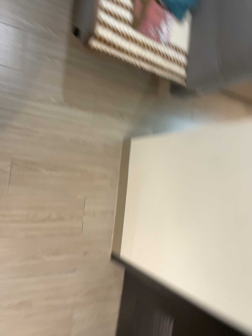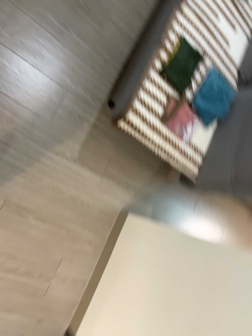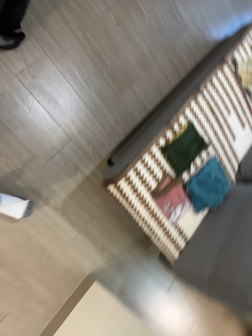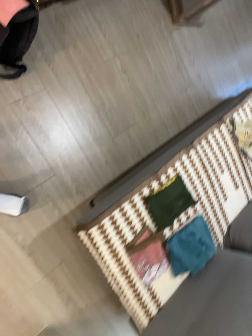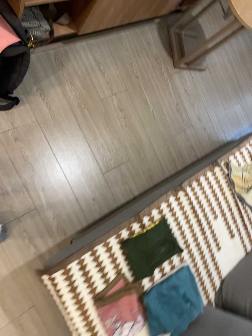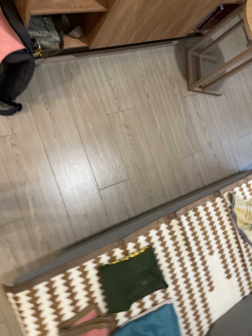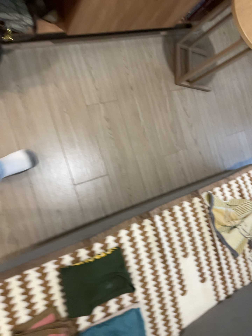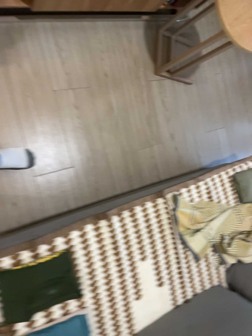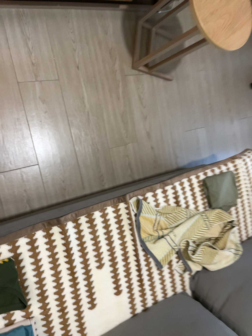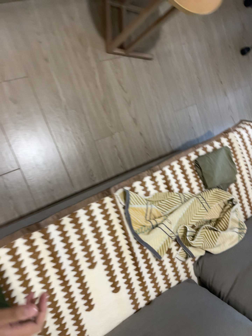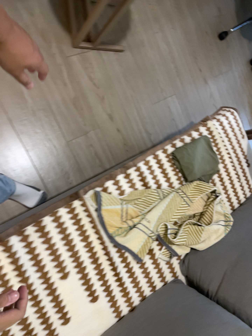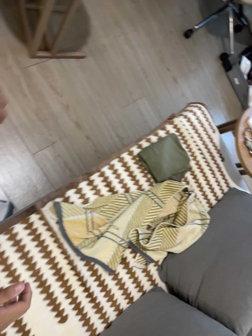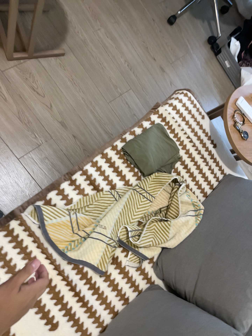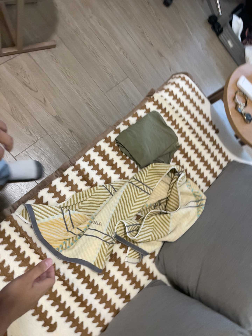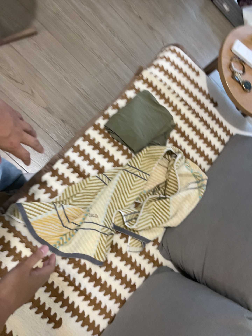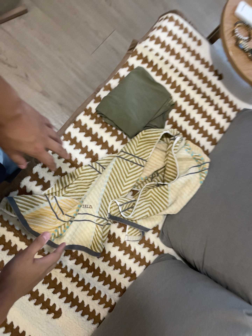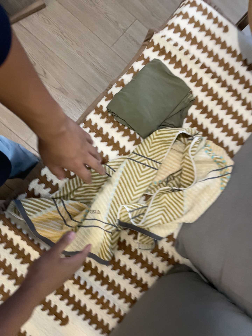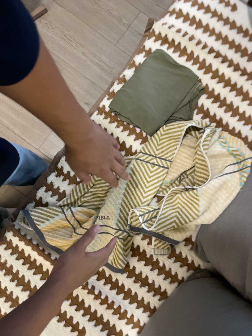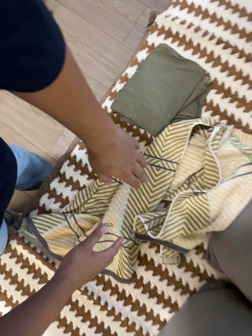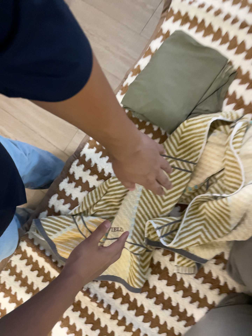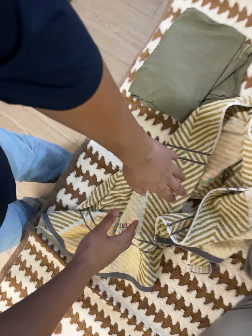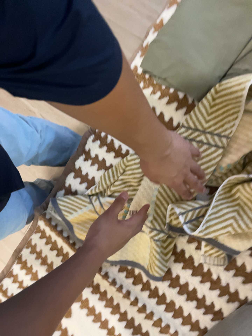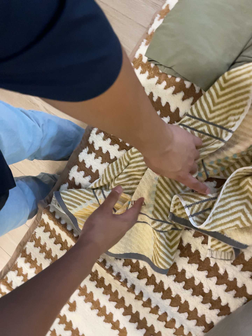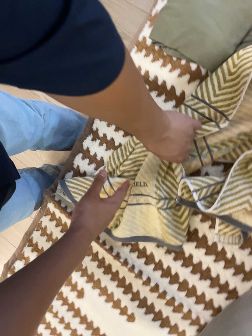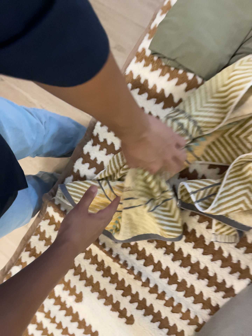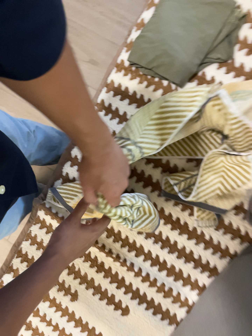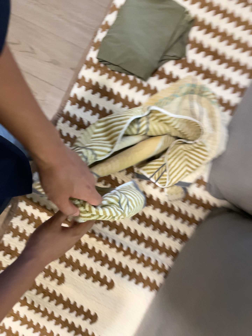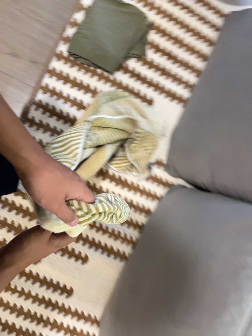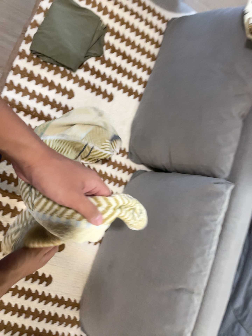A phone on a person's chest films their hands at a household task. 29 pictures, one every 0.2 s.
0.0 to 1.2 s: The camera travels to its right, forward and toward the top of its view, about 70 cm, so close, fixed things drift to the left. Its aim tips toward the top of its view by about 40 degrees, and the scene shifts downward. It rolls about its line of sight by about 55 degrees, and the scene rotates clockwise.
1.2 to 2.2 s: The camera travels to its right and forward, about 70 cm, so close, fixed things drift to the left. It rolls about its line of sight by about 15 degrees, and the scene rotates counterclockwise.
2.2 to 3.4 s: The camera pans to its left by about 25 degrees. It travels to its right and forward, about 50 cm. Its aim tips toward the bottom of its view by about 15 degrees. It rolls about its line of sight by about 20 degrees, and the scene rotates counterclockwise.
3.4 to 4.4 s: The camera pans to its left by about 20 degrees. It travels forward and to its right, about 24 cm, so what stands in front looms larger. Its aim tips toward the bottom of its view by about 10 degrees, and the scene shifts upward.
4.4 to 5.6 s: The camera pans to its right by about 45 degrees. It travels backward, to its left and toward the bottom of its view, about 50 cm. It rolls about its line of sight by about 15 degrees, and the scene rotates counterclockwise.
The film runs forward here.
